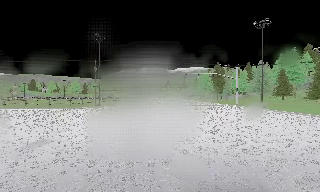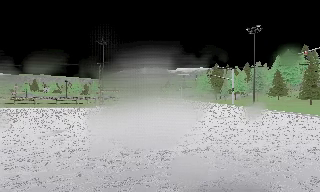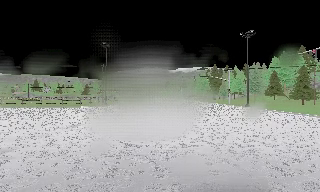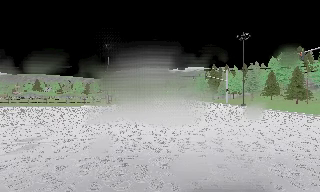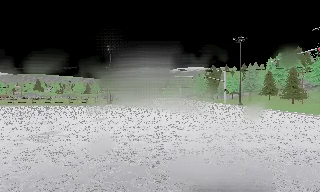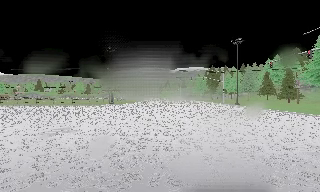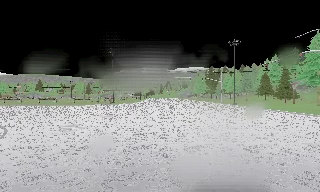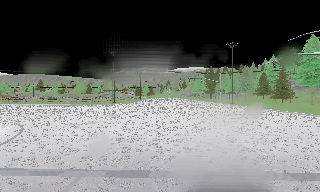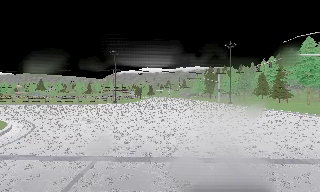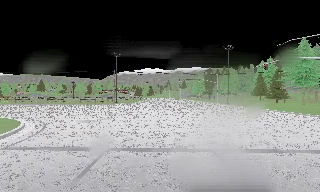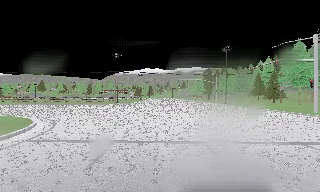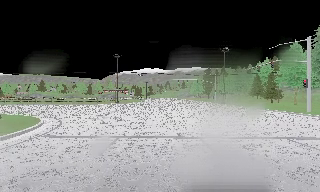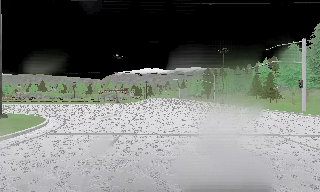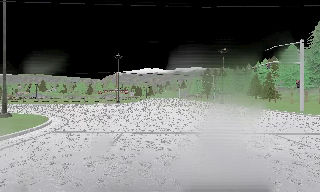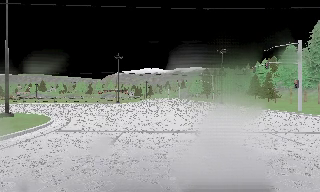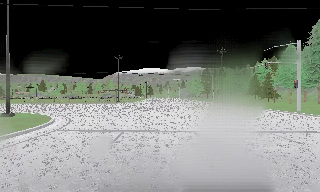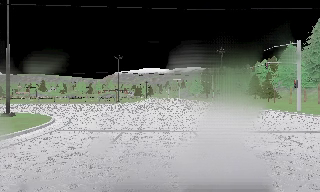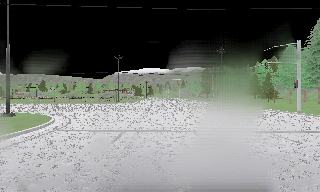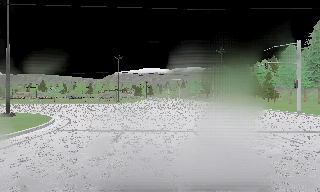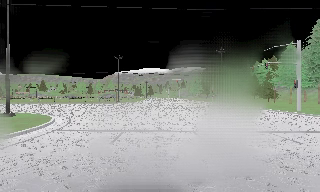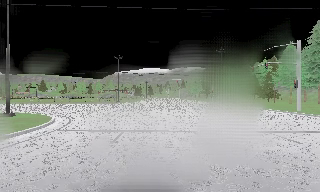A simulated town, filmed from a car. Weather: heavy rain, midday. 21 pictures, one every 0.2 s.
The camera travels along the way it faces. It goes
backward.
0.0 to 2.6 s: The camera travels backward, about 13 m, so what stands in front gets smaller. It loses speed.
2.6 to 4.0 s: The camera shifts only a little, or ends up much as it began.
The film runs backward here.
